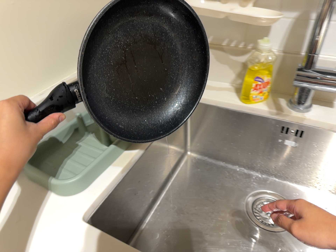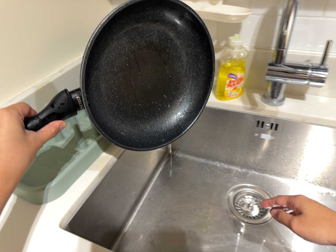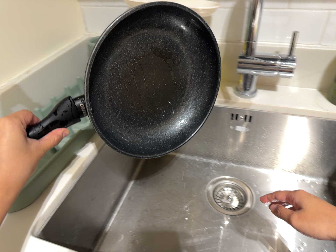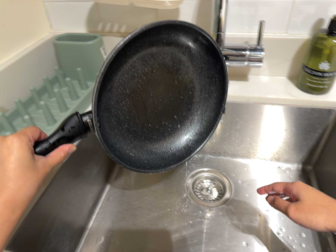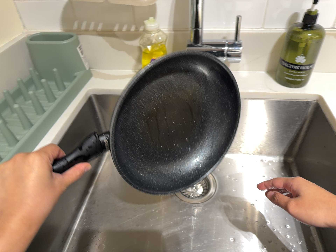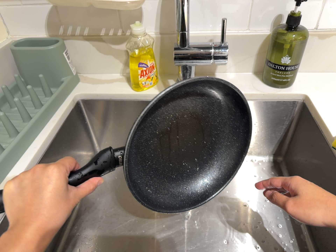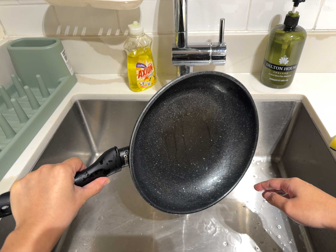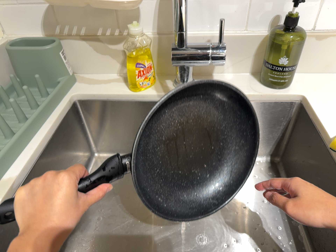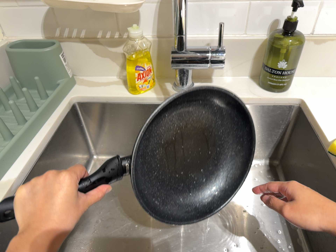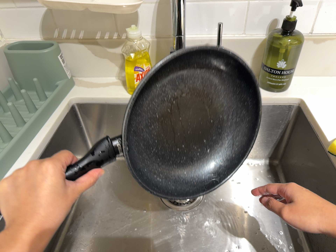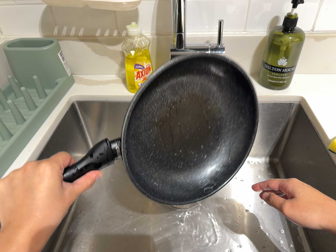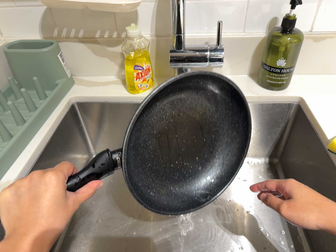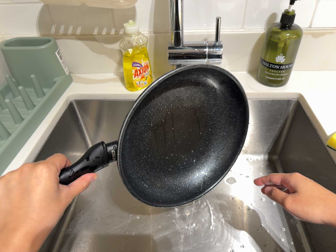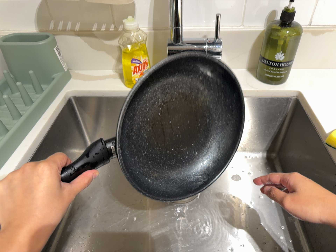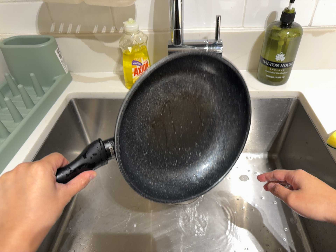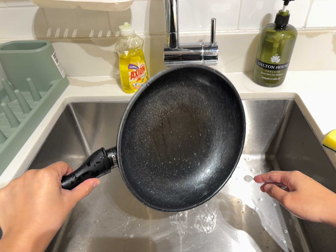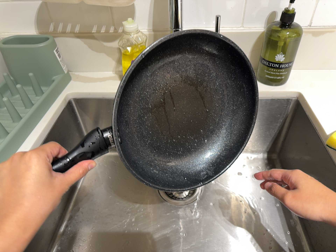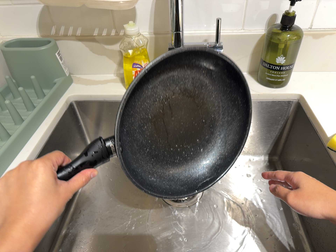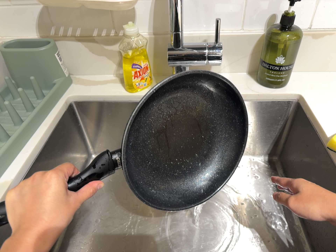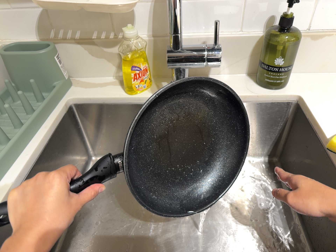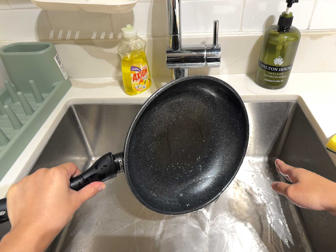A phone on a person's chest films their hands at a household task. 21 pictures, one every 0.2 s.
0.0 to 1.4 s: The camera pans to its right by about 20 degrees. It travels to its right, about 7 cm, so close, fixed things drift to the left. It rolls about its line of sight by about 15 degrees, and the scene rotates counterclockwise.
1.4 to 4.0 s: The camera keeps its place and its aim.
The film runs backward here.
